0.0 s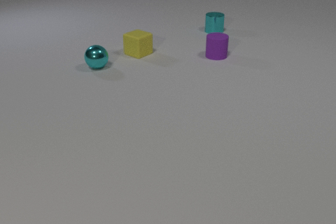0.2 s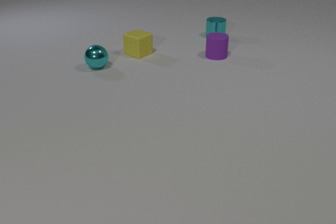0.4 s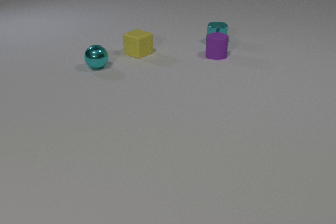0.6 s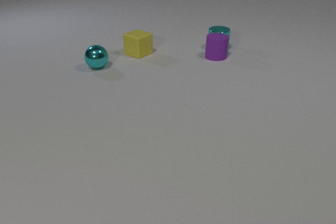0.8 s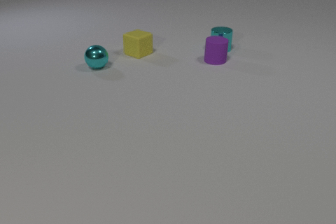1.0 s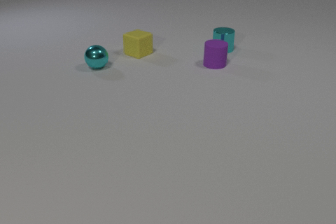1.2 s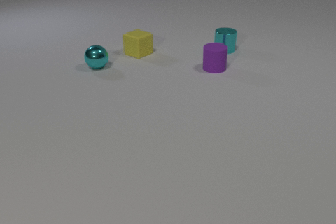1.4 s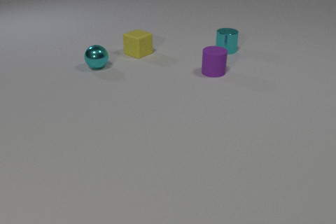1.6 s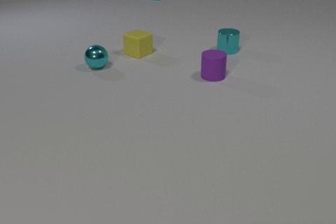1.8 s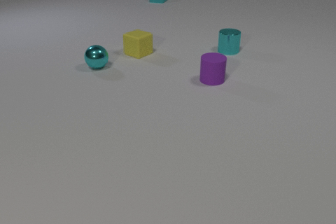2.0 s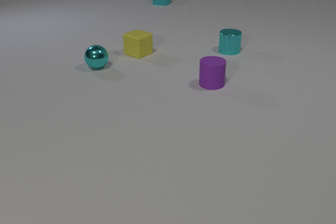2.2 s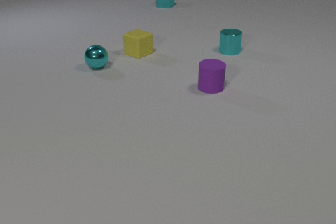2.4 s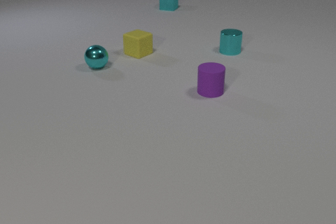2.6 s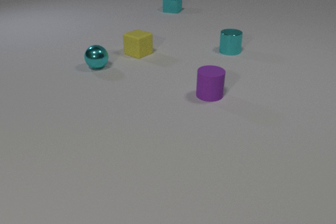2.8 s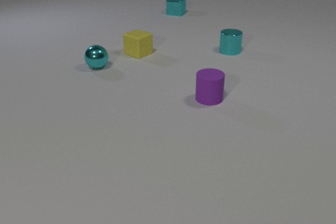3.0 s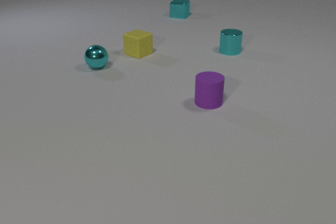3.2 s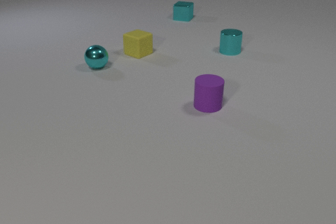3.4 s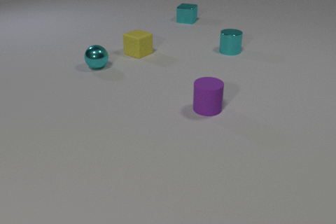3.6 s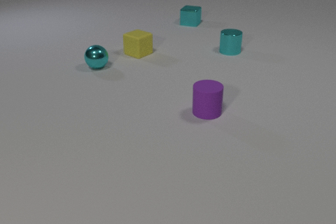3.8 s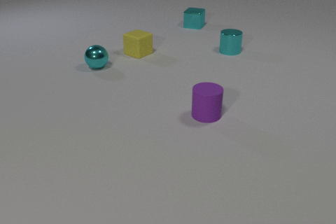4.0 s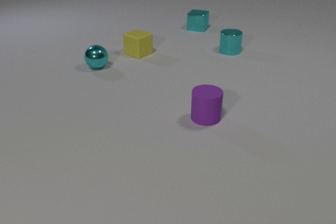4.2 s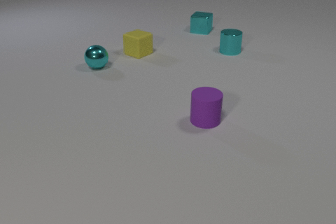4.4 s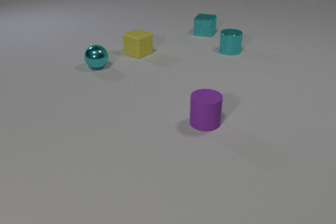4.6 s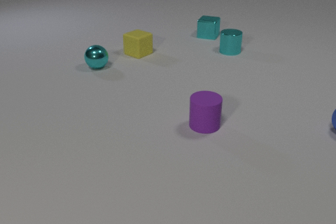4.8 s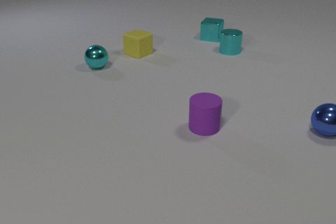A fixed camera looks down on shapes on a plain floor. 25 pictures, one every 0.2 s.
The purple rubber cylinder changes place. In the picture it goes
toward the camera.
The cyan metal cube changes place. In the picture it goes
toward the camera.
0.0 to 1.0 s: The cyan metal cylinder slides toward the camera. The purple rubber cylinder slides toward the camera. The cyan metal cylinder and the purple rubber cylinder collide.
1.0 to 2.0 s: The cyan metal cylinder slides to the right. The purple rubber cylinder slides toward the camera. The cyan metal cube comes in at the top edge, slides toward the camera.
2.0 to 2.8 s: The purple rubber cylinder slides toward the camera. The cyan metal cube slides toward the camera.
2.8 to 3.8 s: The purple rubber cylinder slides toward the camera. The cyan metal cube slides toward the camera and to the right.
3.8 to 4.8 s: The purple rubber cylinder slides toward the camera. The blue metal sphere comes in at the right edge, rolls to the left and toward the camera. The cyan metal cube slides toward the camera and to the right.
What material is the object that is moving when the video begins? metal.
What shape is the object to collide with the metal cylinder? cylinder.
Are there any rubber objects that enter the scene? no.
